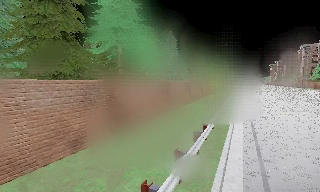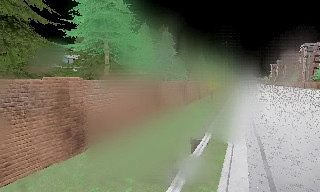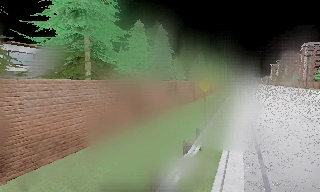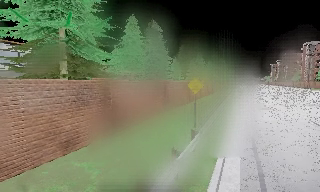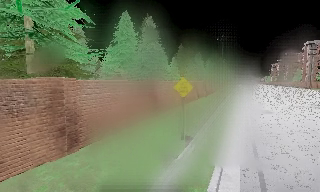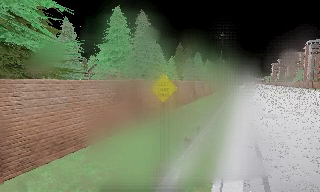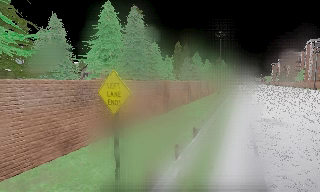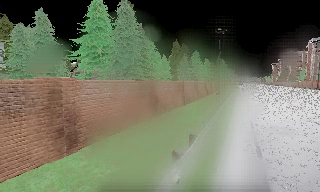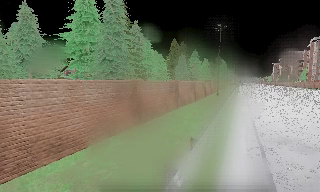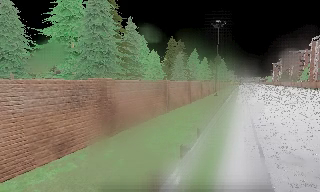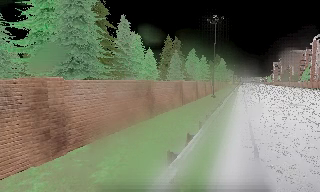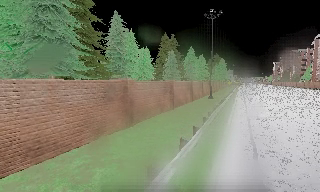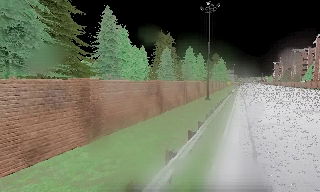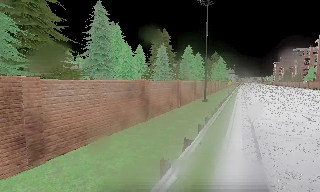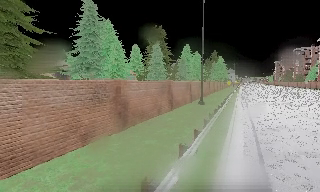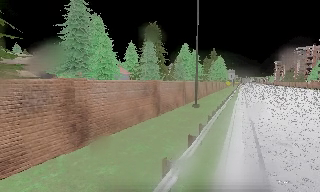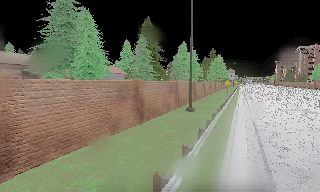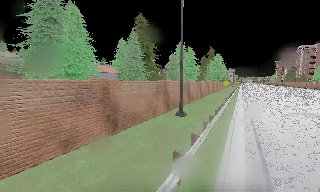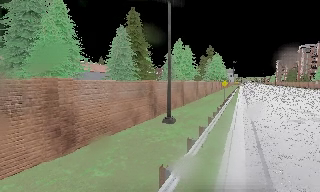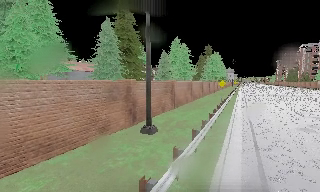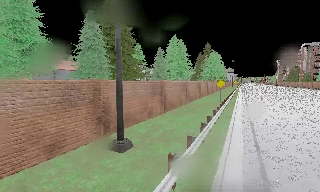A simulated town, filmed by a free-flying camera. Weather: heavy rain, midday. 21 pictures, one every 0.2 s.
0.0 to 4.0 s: The camera travels forward and to its right, about 40 m, so what stands in front looms larger.
The film runs forward here.
